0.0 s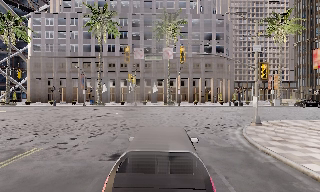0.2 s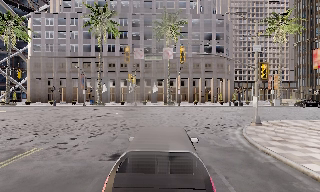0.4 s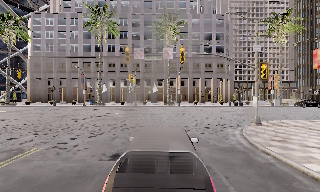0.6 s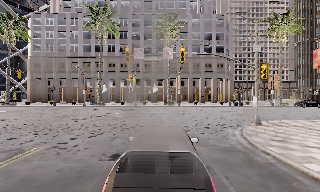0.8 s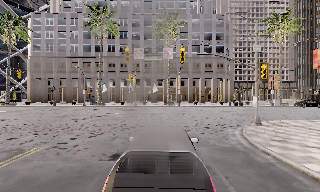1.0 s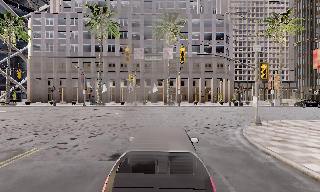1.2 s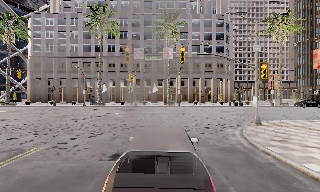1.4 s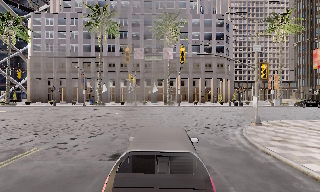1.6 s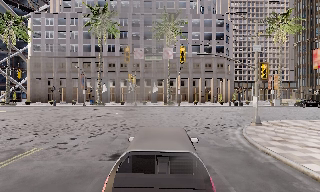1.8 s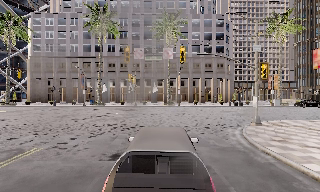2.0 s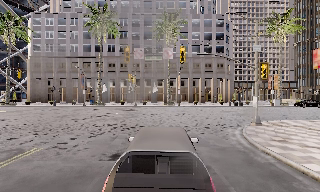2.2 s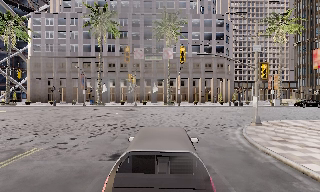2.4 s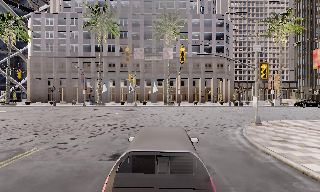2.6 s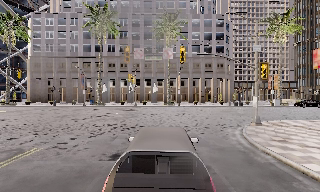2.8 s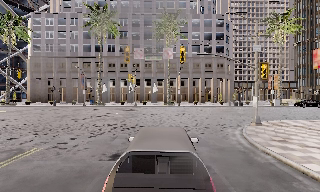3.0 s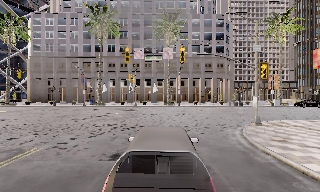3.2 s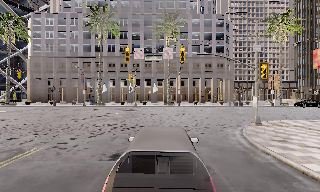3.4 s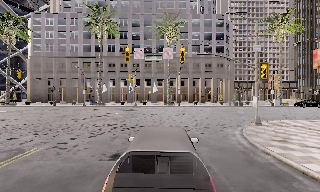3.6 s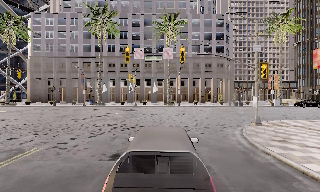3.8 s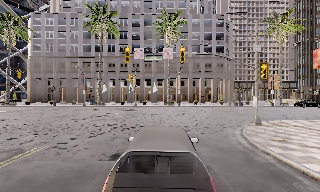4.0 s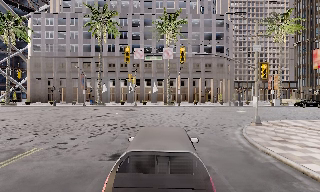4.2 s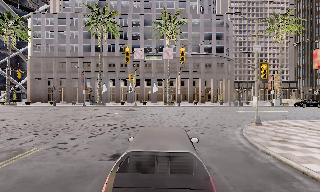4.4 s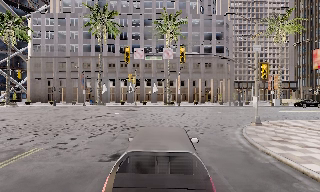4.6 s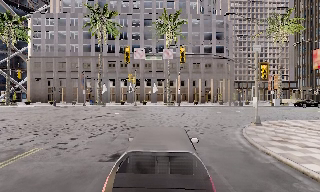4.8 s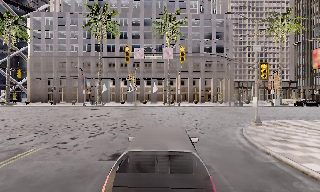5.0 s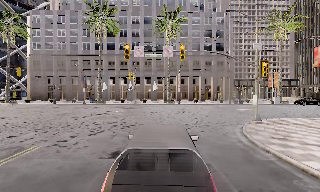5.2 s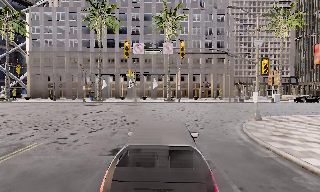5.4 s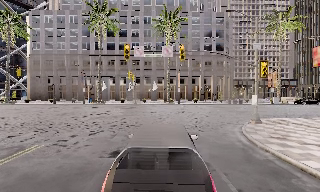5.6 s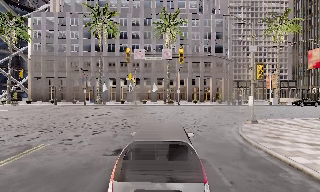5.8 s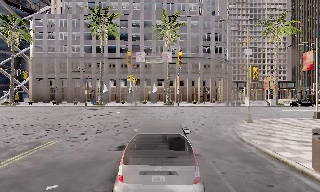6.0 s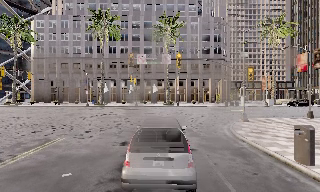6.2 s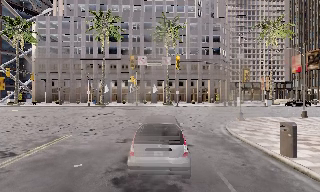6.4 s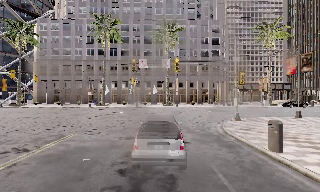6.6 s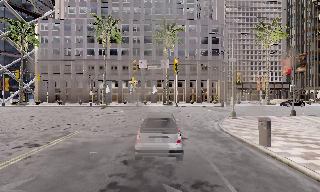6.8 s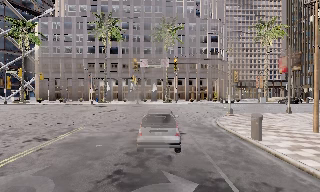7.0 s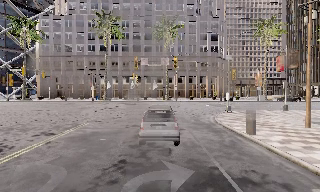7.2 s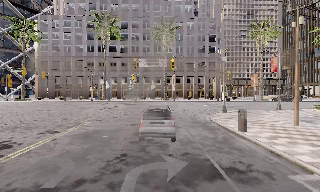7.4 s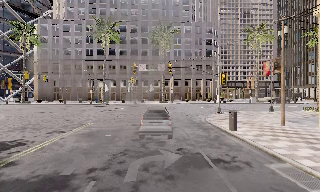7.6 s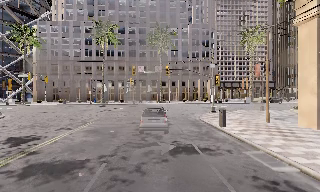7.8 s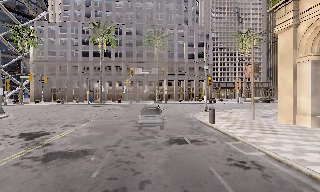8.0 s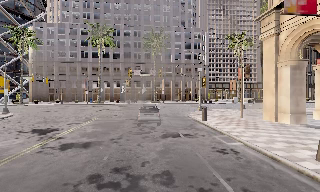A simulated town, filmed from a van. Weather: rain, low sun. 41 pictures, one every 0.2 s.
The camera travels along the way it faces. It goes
backward.
0.0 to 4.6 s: The camera keeps its place and its aim.
4.6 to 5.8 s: The camera travels backward, about 1 m, so what stands in front gets smaller. It gains speed.
5.8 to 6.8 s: The camera travels backward, about 3 m, so what stands in front gets smaller.
6.8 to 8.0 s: The camera travels backward, about 6 m, so what stands in front gets smaller. It gains speed.
The film runs backward here.
